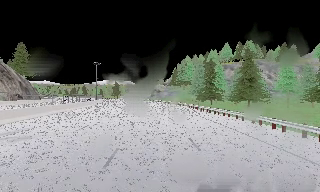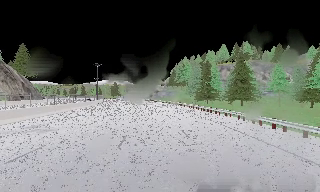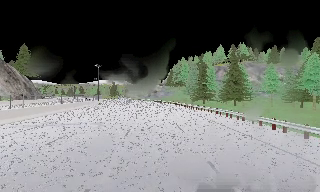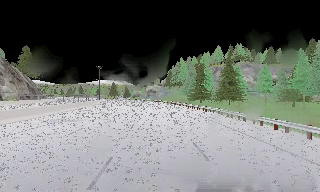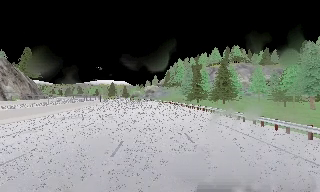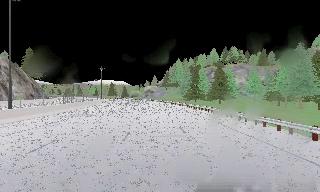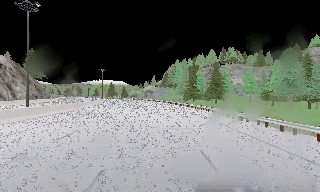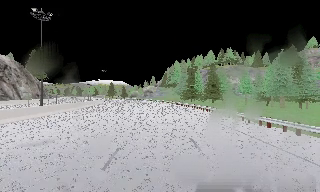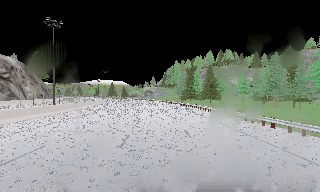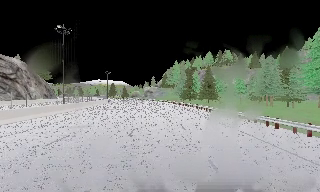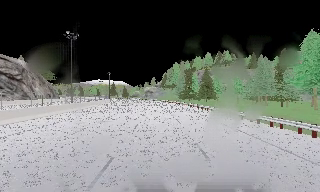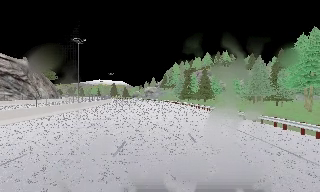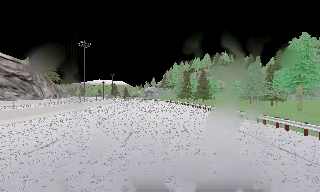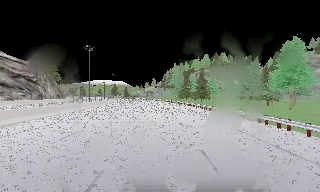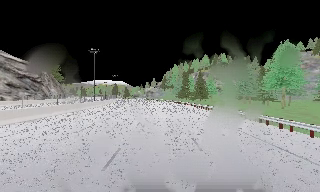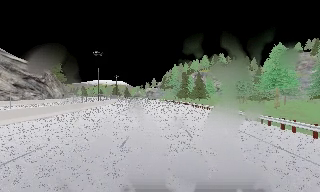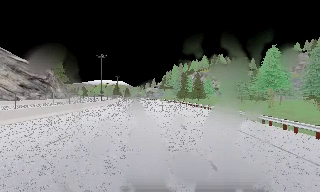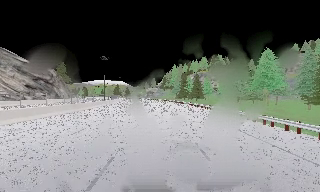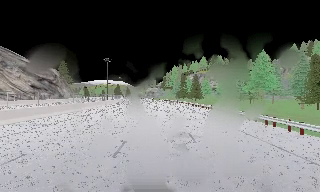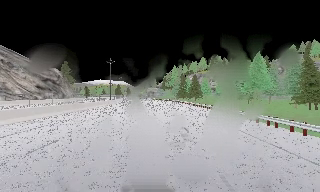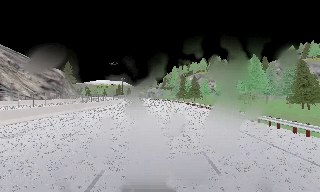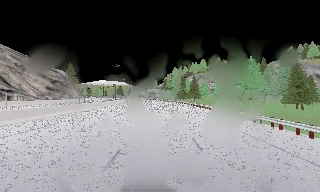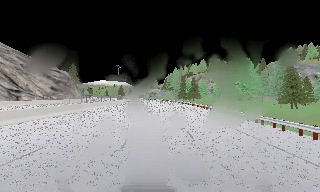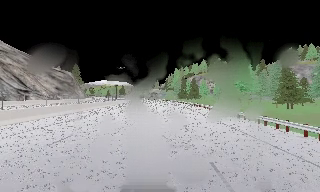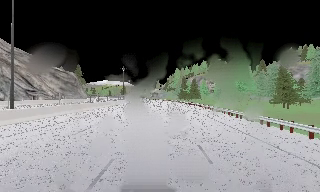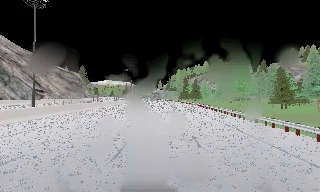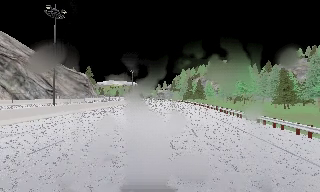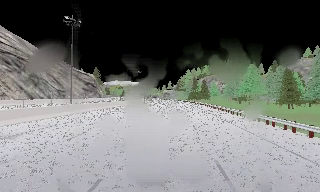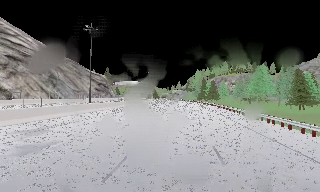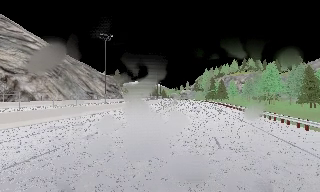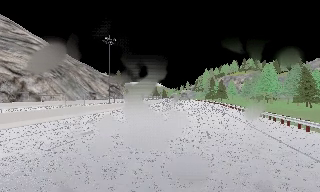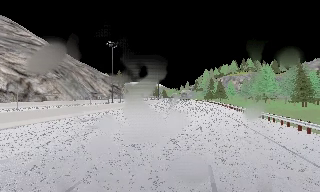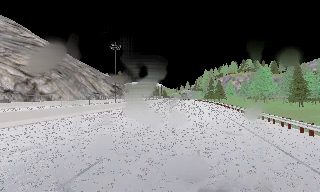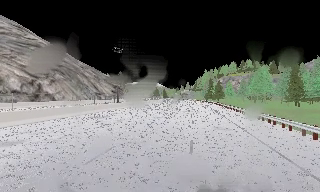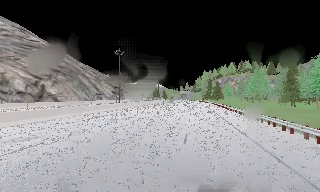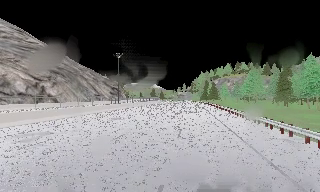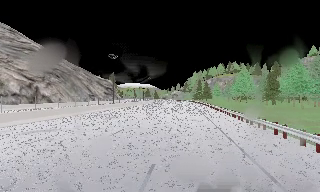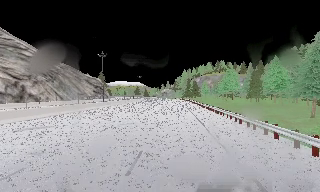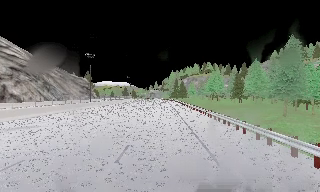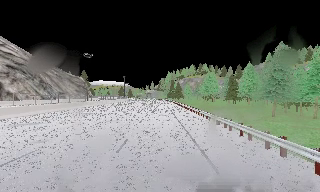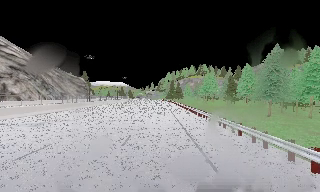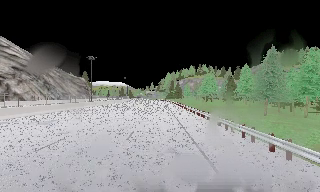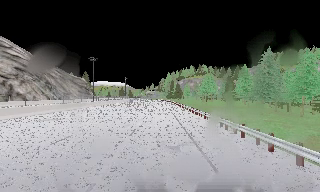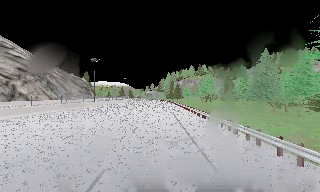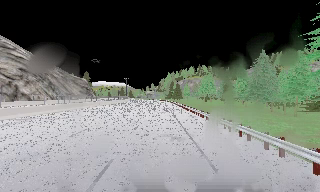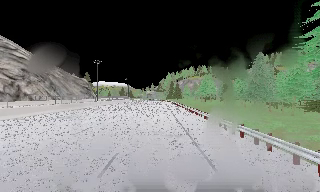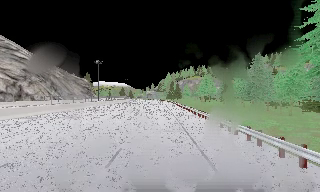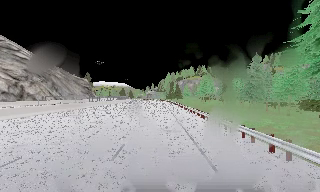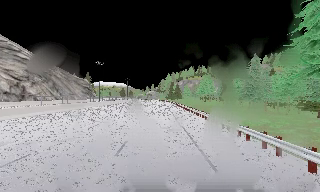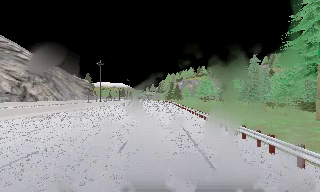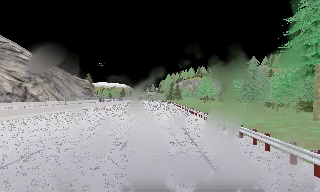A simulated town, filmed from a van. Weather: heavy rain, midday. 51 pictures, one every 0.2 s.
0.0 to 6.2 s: The camera travels backward, about 65 m, so what stands in front gets smaller.
6.2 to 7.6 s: The camera pans to its right, which is clockwise from overhead, by about 10 degrees. It travels backward, about 10 m, so what stands in front gets smaller.
7.6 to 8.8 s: The camera travels backward, about 6 m, so what stands in front gets smaller.
8.8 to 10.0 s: The camera travels backward, about 3 m, so what stands in front gets smaller. It loses speed.
The film runs backward here.
